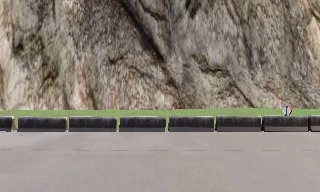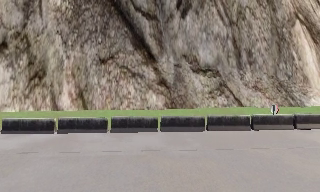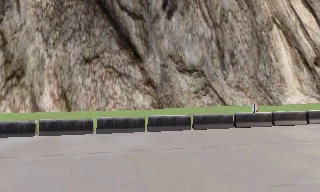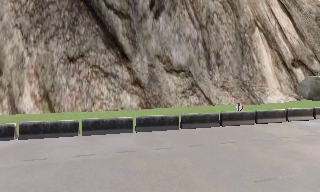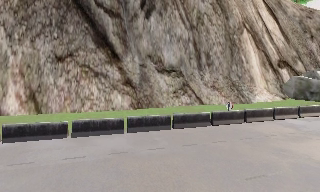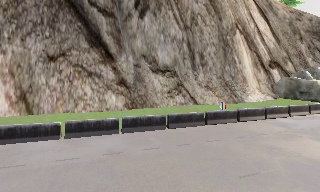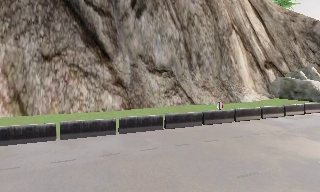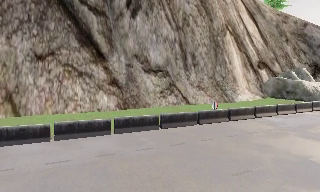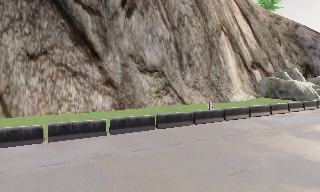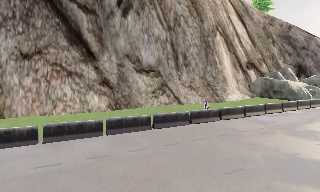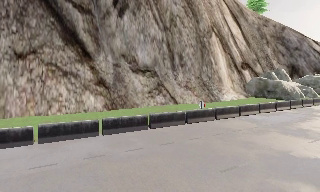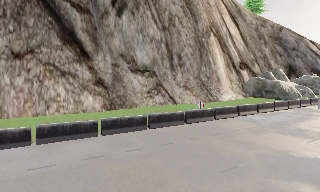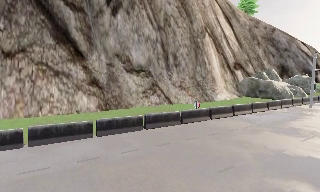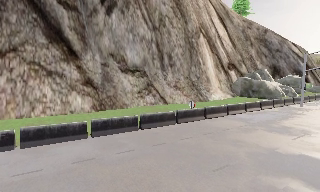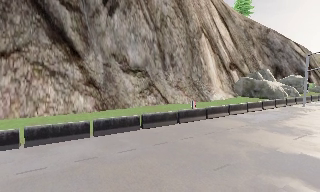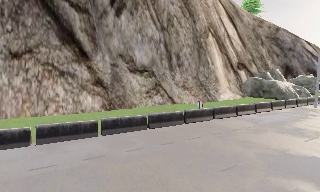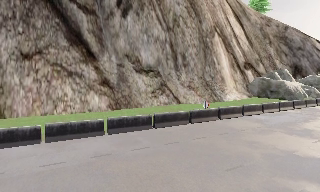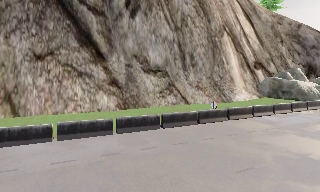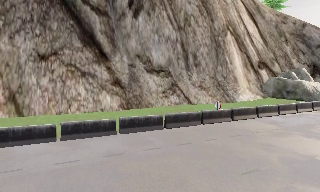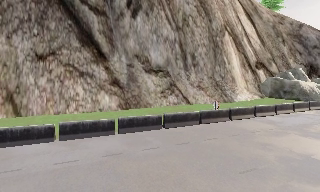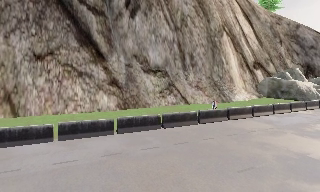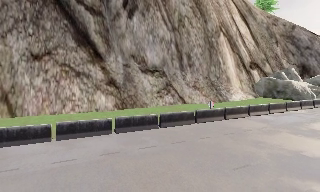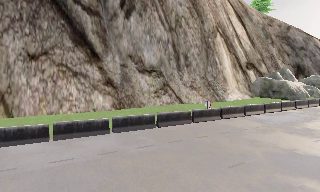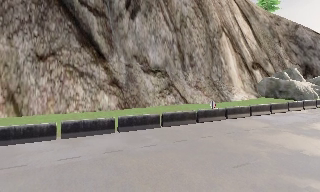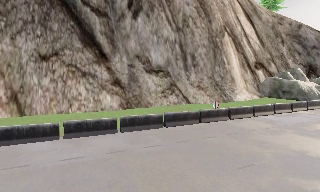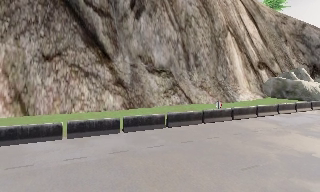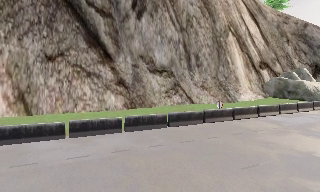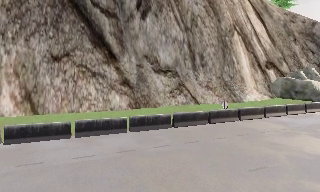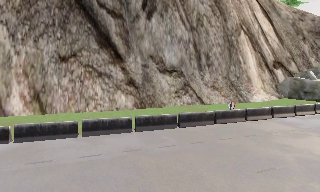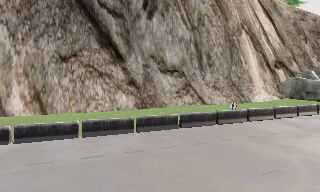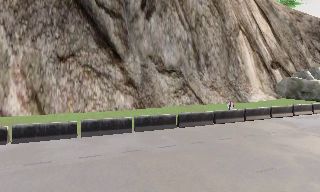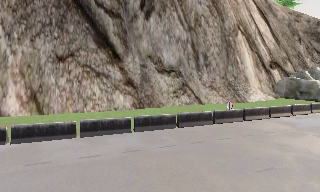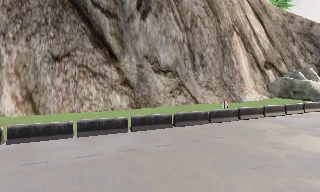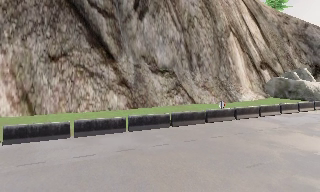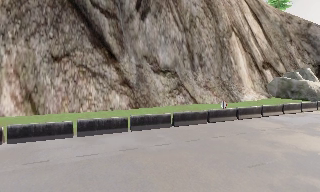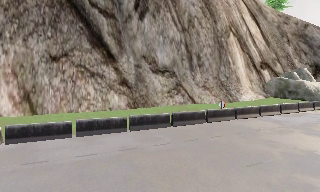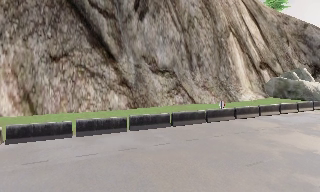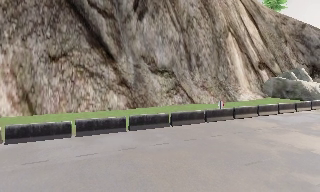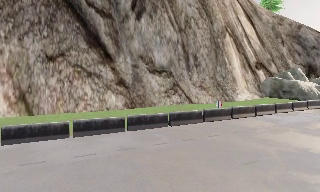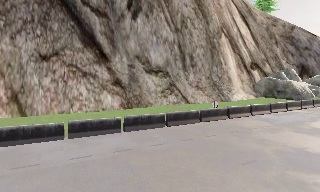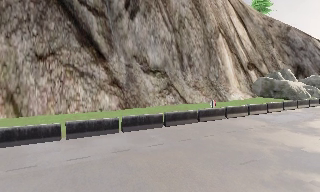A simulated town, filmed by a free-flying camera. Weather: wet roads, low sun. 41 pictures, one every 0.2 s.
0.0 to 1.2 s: The camera pans to its right, which is clockwise from overhead, by about 20 degrees.
1.2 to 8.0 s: The camera travels to its left and backward, about 1.5 m.
The film runs forward here.
